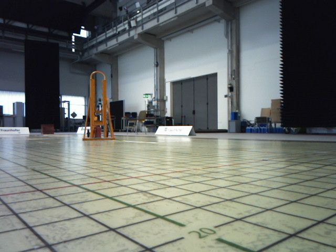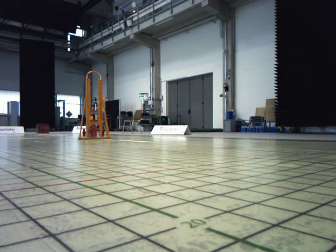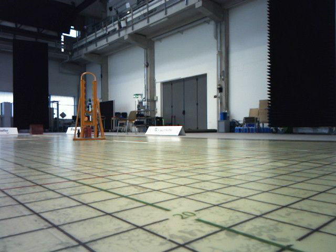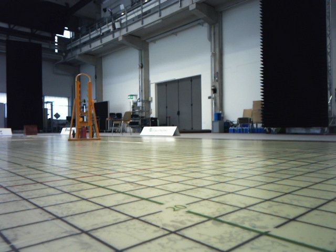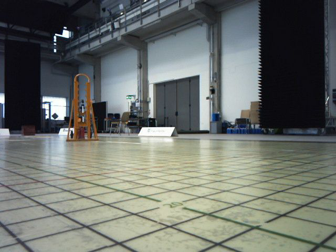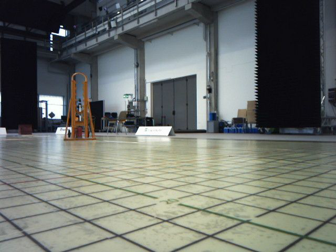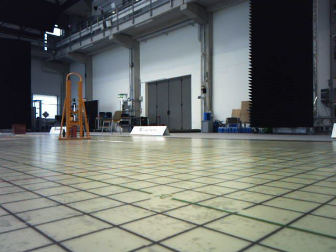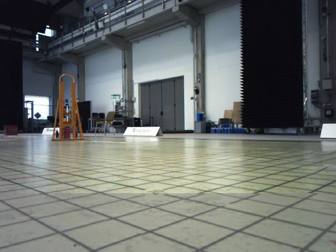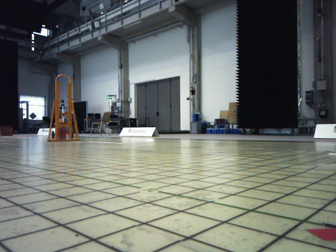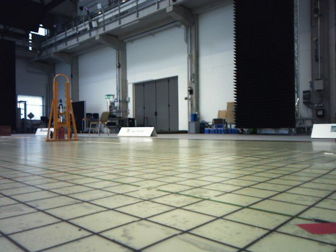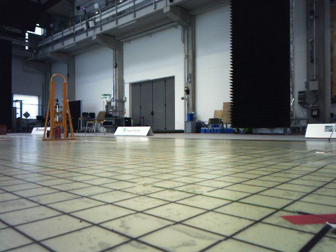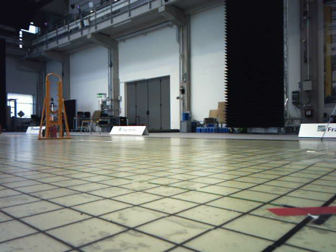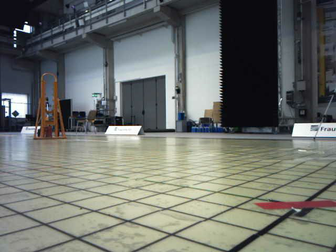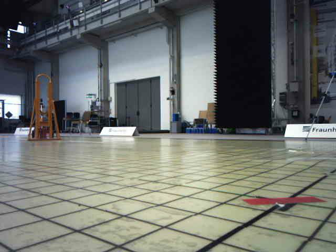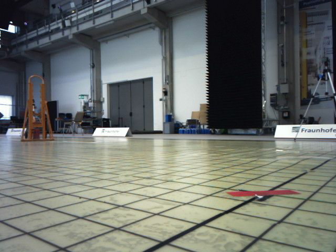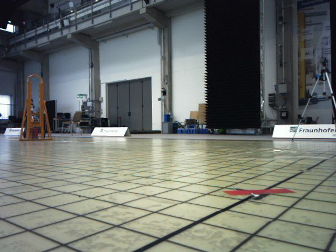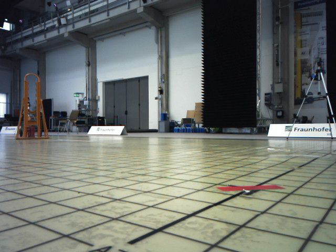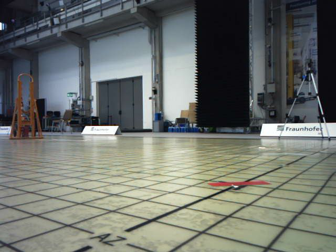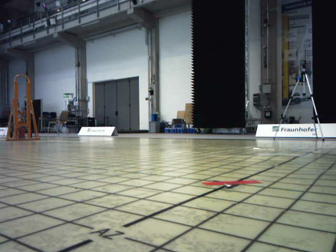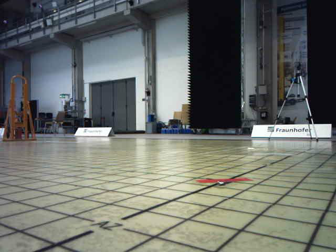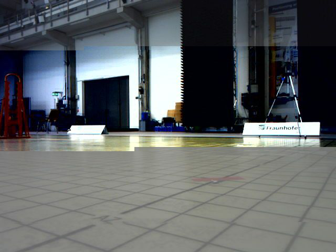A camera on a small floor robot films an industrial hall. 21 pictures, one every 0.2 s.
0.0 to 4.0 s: The scene slides to the left, as the camera pans about 15 degrees to its right. It travels backward, about 0.9 m, so what stands in front gets smaller.
The film runs backward here.
